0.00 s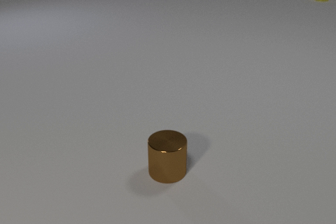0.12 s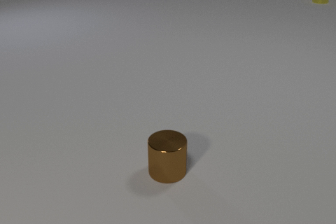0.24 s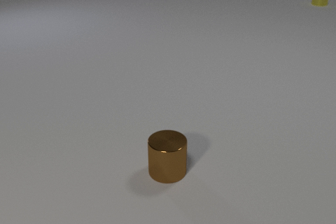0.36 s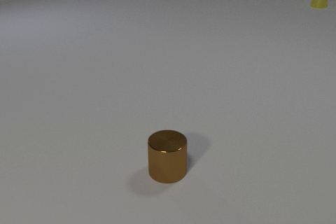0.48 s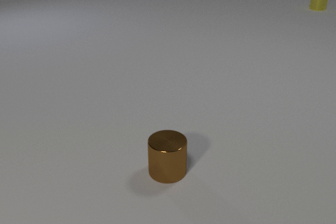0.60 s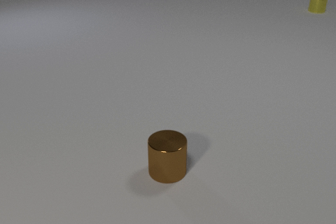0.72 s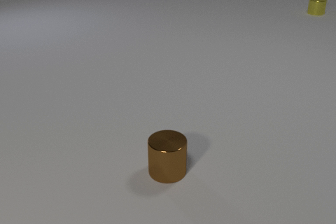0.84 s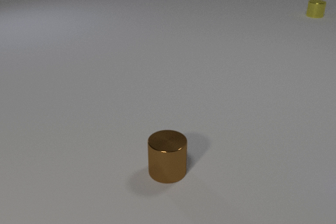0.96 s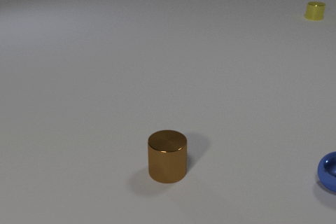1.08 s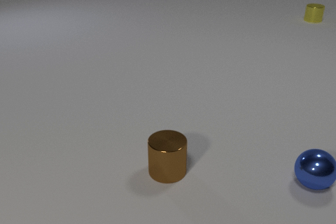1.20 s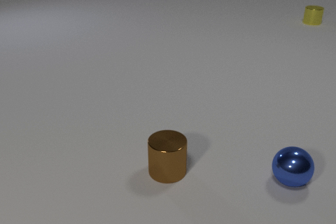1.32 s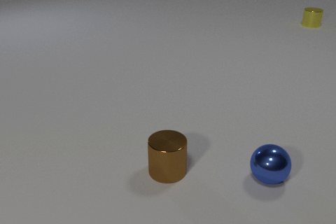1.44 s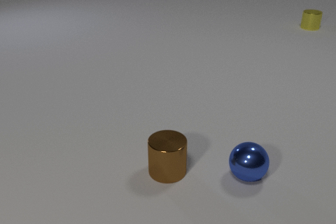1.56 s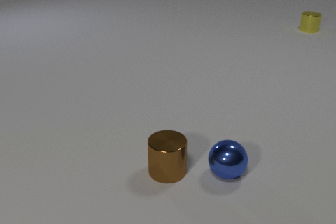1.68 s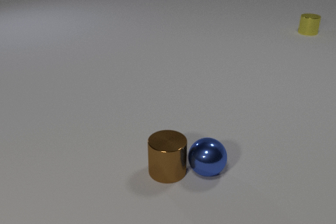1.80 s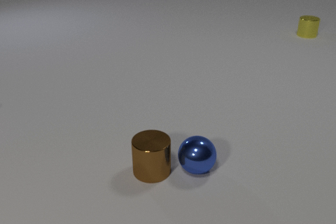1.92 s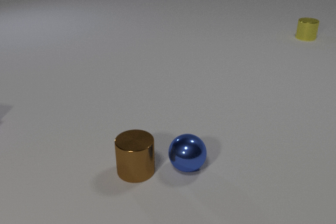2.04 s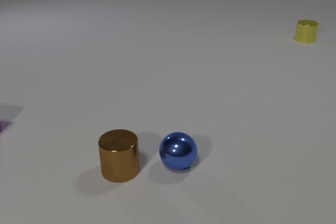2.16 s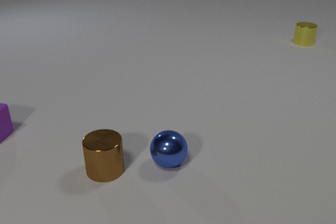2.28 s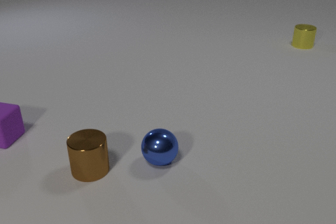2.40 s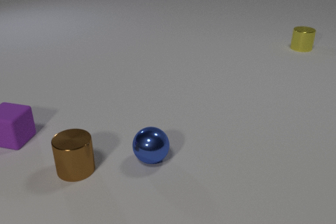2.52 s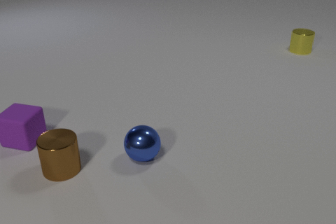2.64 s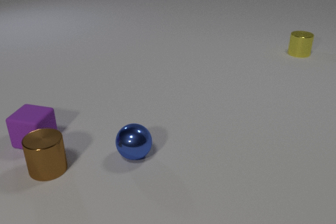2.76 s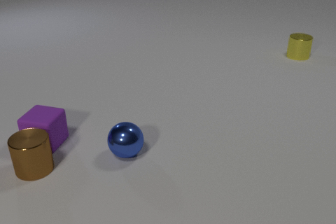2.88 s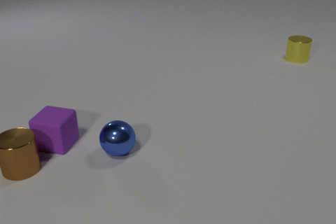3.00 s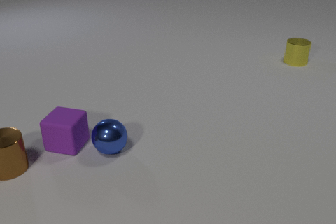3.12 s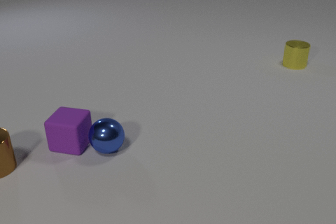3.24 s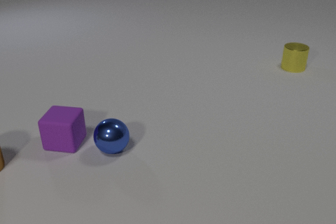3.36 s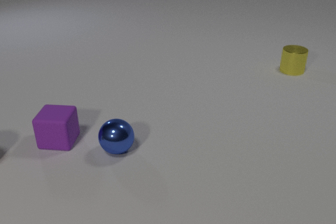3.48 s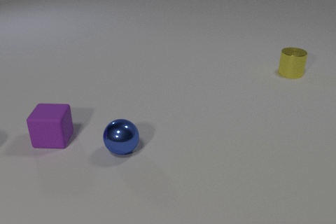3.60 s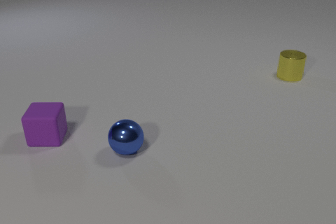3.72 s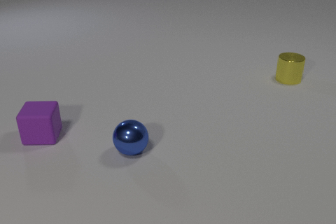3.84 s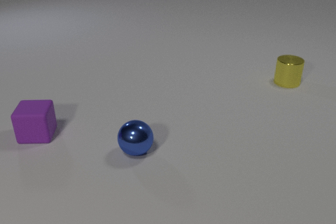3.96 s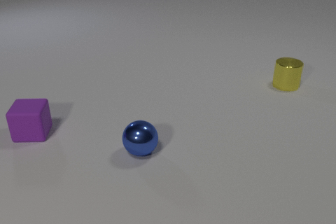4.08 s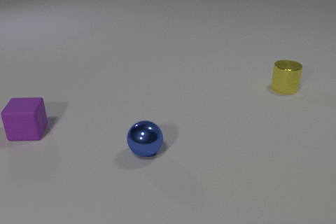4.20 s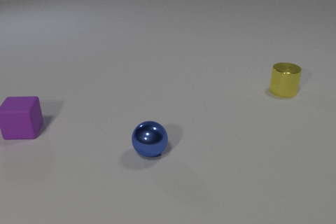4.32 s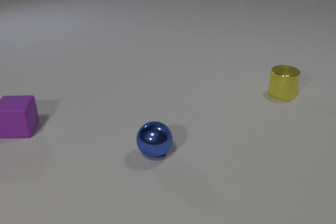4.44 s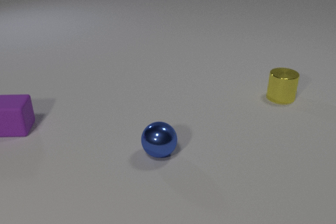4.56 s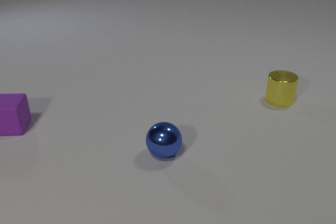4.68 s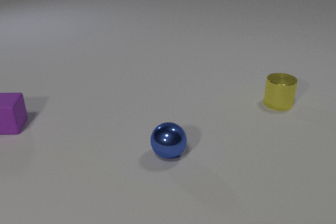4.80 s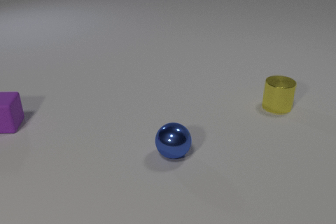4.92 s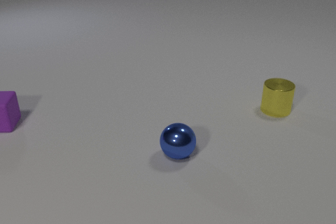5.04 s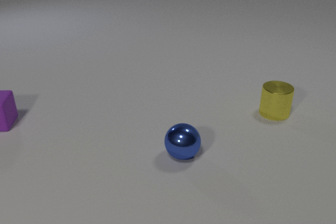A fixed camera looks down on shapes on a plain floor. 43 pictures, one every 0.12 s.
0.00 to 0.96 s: The blue metal sphere comes in at the right edge, rolls to the left. The yellow metal cylinder slides toward the camera.
0.96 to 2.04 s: The blue metal sphere rolls to the left. The brown metal cylinder slides to the left. The yellow metal cylinder slides toward the camera. The blue metal sphere and the brown metal cylinder collide.
2.04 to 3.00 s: The blue metal sphere rolls to the left and away from the camera. The brown metal cylinder slides to the left. The purple rubber cube slides to the right and toward the camera. The yellow metal cylinder slides toward the camera.
3.00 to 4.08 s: The blue metal sphere rolls to the right. The brown metal cylinder slides to the left and away from the camera, leaves at the left edge. The purple rubber cube slides to the left and away from the camera. The yellow metal cylinder slides toward the camera. The blue metal sphere and the purple rubber cube collide.
4.08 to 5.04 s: The blue metal sphere rolls to the right. The purple rubber cube slides away from the camera and to the left. The yellow metal cylinder slides toward the camera.
What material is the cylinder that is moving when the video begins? metal.
How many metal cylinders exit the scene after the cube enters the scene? 1.
Are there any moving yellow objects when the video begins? yes.
